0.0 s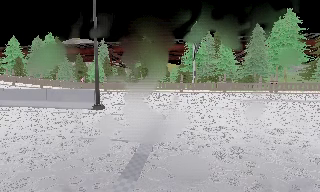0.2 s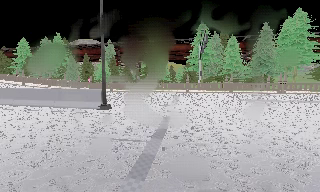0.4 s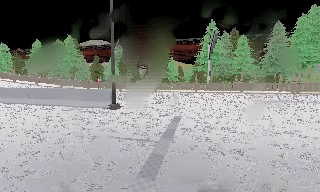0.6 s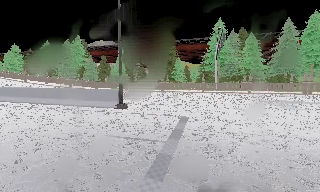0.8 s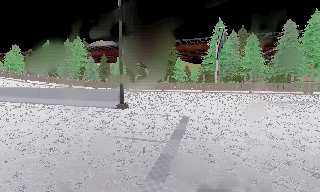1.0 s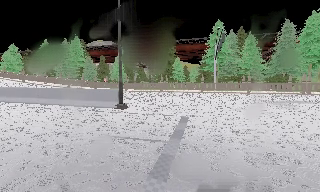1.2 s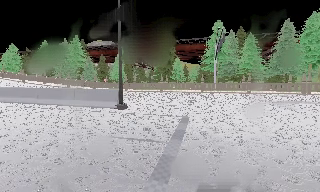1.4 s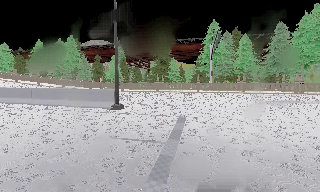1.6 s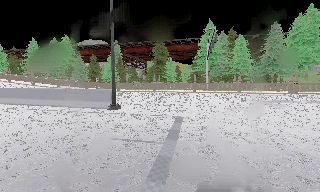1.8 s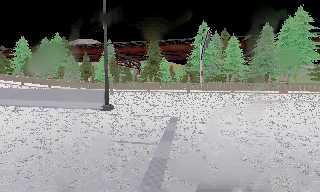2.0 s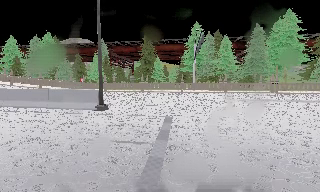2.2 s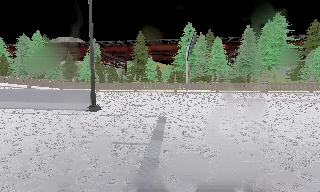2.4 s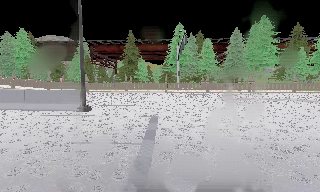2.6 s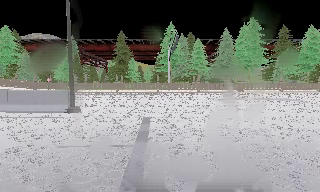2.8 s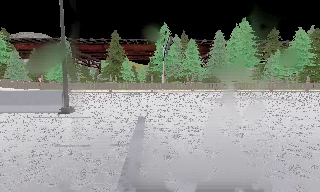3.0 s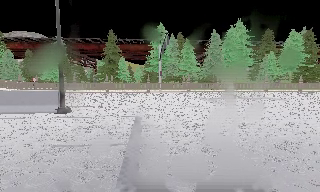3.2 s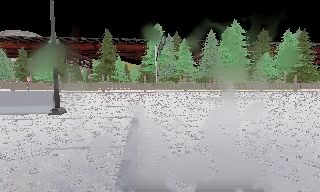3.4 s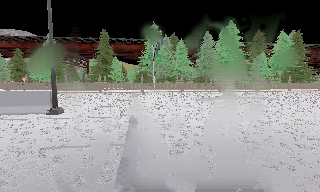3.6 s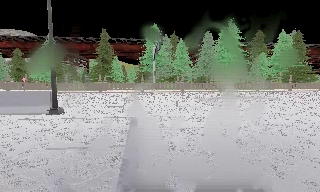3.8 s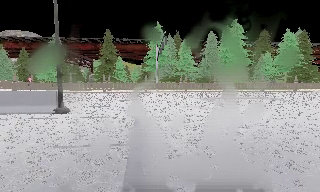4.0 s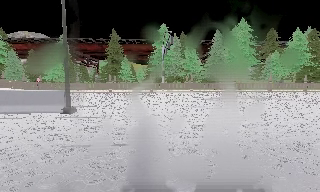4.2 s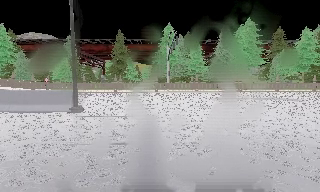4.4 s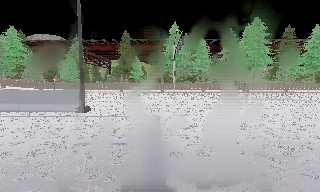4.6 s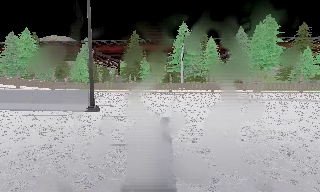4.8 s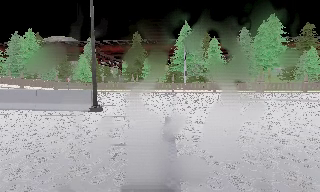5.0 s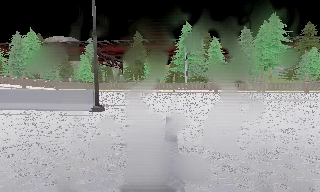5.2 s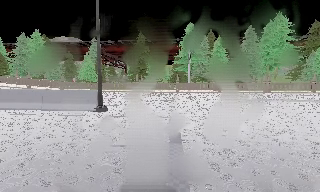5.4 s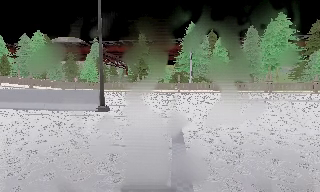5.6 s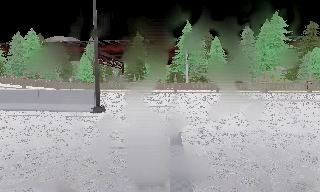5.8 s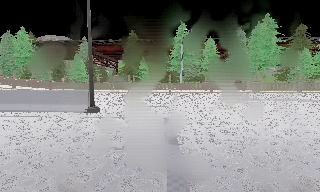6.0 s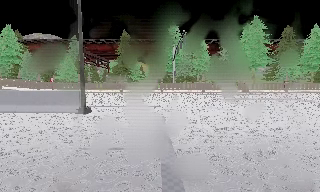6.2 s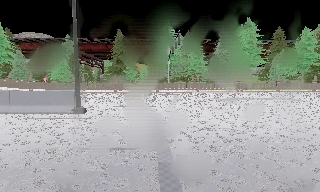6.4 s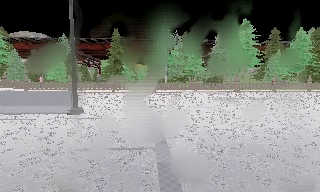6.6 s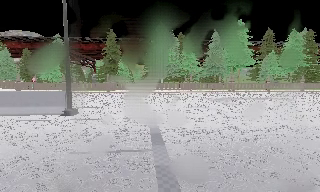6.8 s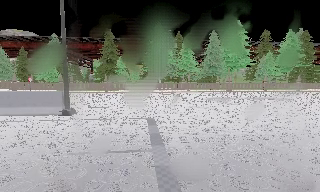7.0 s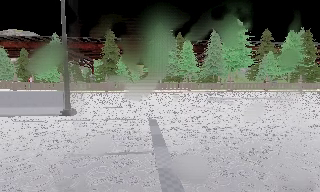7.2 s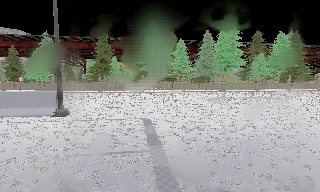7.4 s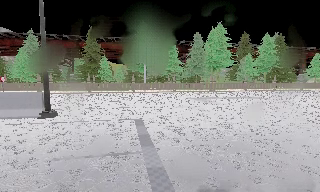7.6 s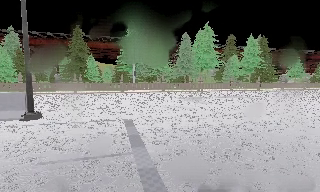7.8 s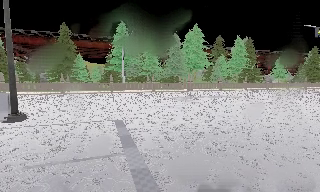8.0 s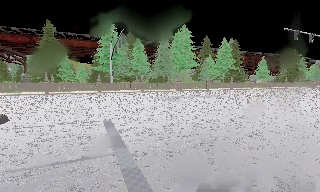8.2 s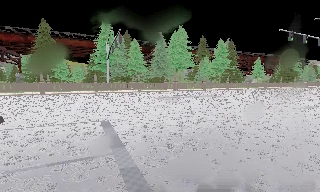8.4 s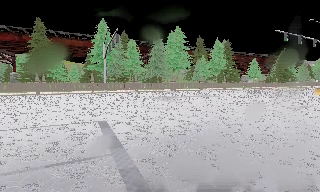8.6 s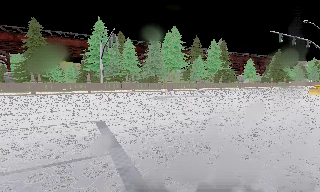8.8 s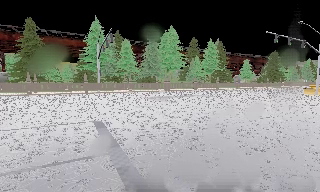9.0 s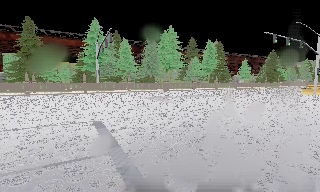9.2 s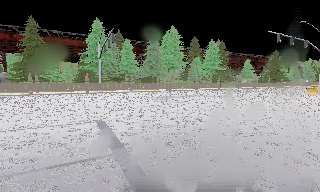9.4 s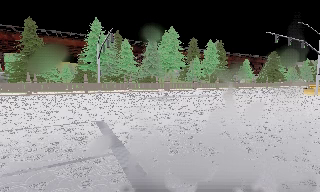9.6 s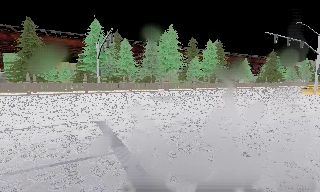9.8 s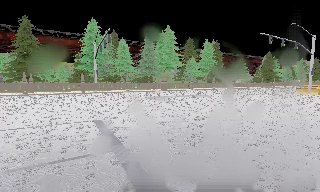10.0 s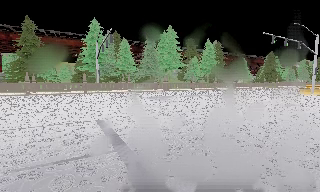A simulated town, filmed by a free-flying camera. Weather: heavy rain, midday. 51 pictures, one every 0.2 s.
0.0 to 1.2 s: The camera shifts only a little, or ends up much as it began.
1.2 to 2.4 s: The camera swings to its right by about 15 degrees, and the scene slides to the left.
2.4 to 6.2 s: The camera travels to its left, about 1 m.
6.2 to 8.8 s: The scene slides to the left, as the camera pans about 25 degrees to its right.
8.8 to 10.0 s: The camera shifts only a little, or ends up much as it began.
The film runs backward here.
